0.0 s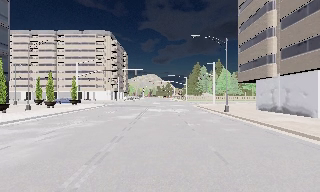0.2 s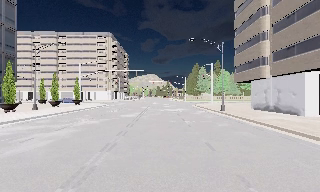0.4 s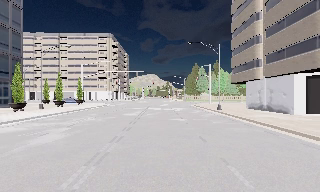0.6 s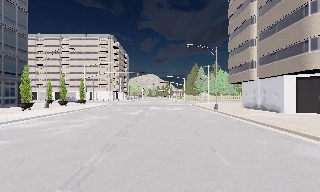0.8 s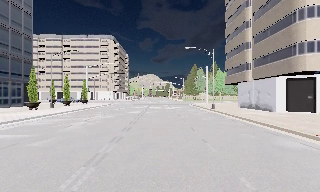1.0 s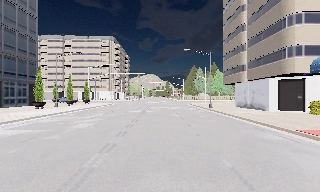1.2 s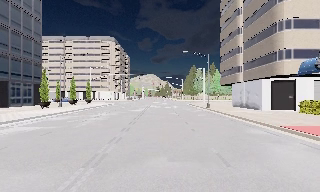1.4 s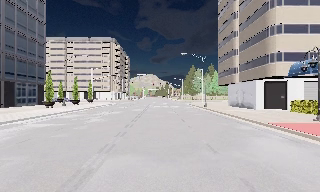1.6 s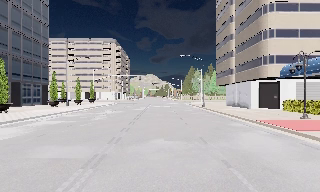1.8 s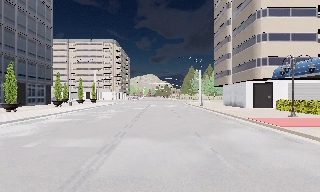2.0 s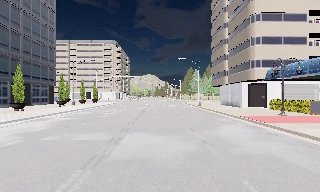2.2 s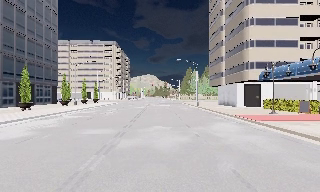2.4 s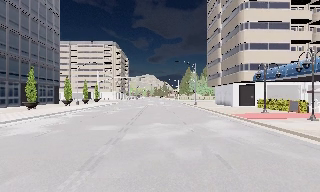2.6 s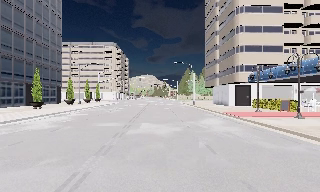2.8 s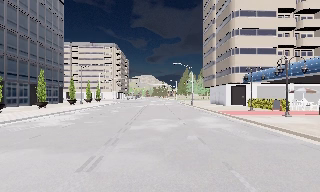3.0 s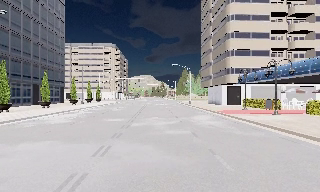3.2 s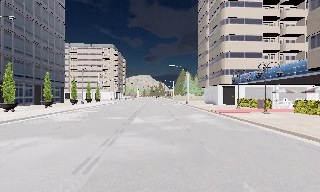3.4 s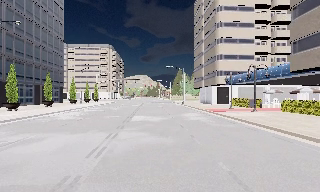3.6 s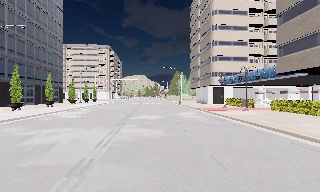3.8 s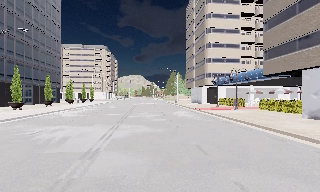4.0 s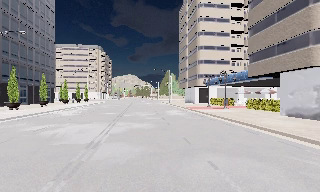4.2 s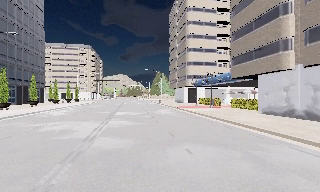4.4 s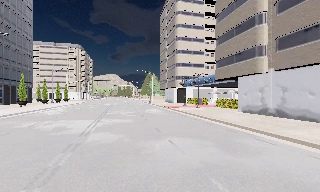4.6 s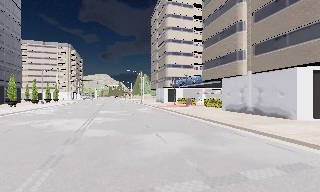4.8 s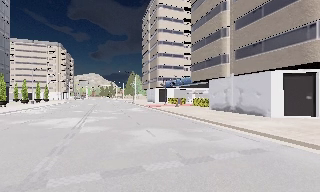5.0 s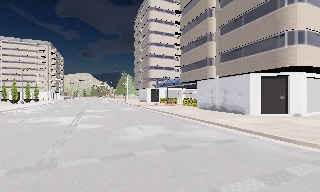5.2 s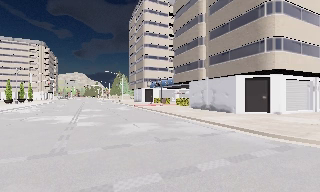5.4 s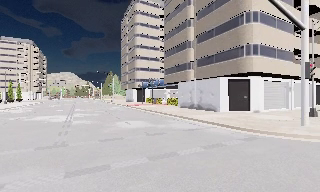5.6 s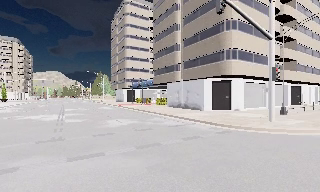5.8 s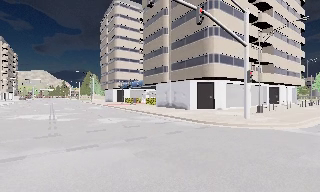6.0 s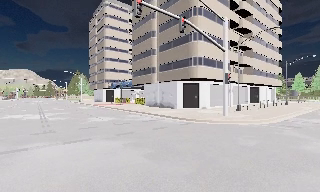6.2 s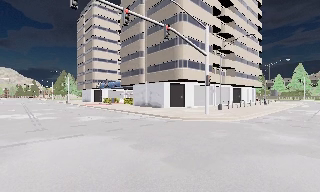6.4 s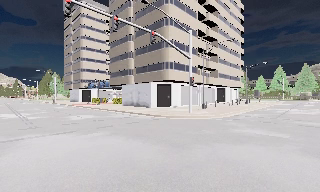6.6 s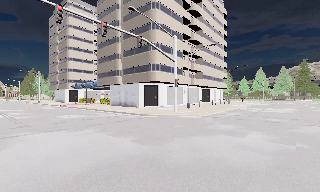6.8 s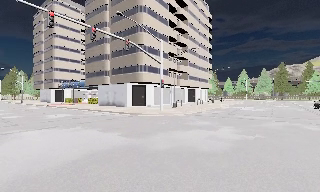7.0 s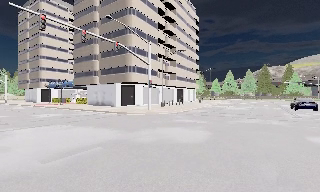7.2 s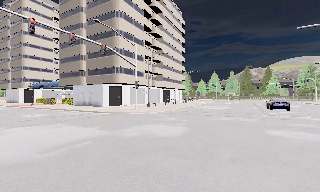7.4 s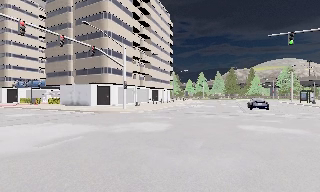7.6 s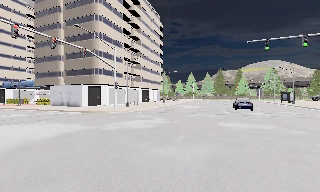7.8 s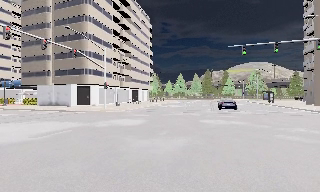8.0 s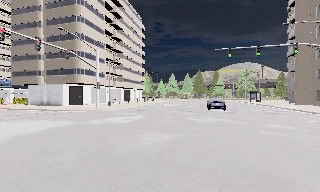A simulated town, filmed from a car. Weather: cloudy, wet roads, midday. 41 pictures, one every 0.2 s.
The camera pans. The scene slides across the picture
to the left.
The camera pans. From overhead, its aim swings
clockwise.
0.0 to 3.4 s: The camera travels backward, about 17 m, so what stands in front gets smaller.
3.4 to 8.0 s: The camera swings to its right by about 70 degrees, and the scene slides to the left. It travels backward, about 20 m.
The film runs backward here.
